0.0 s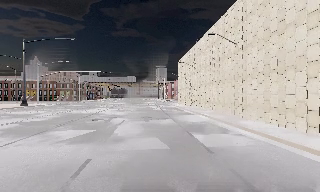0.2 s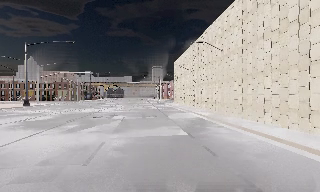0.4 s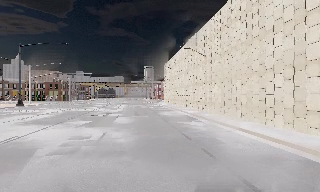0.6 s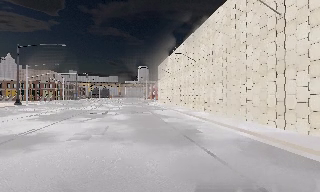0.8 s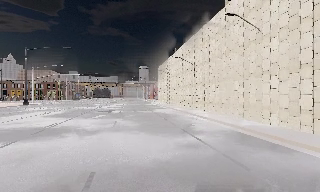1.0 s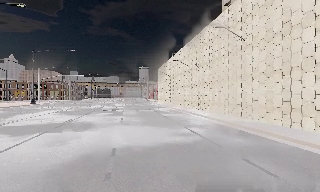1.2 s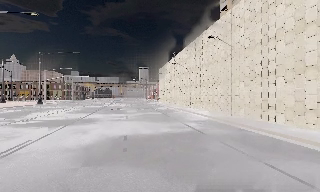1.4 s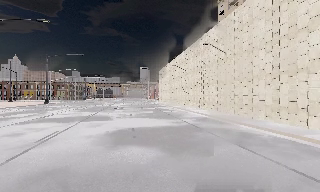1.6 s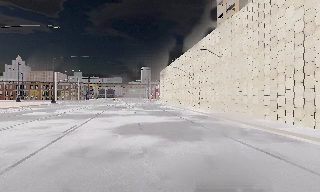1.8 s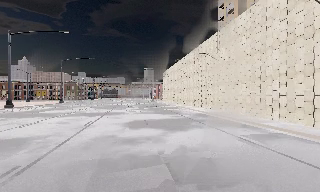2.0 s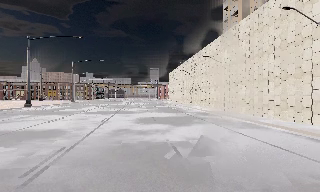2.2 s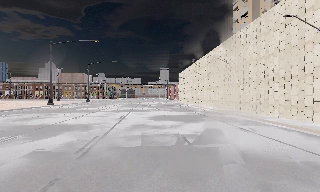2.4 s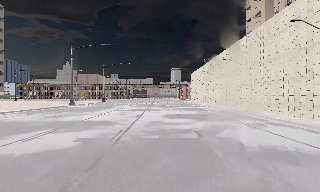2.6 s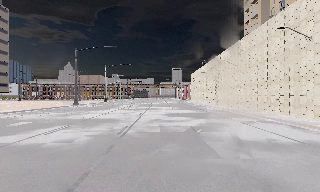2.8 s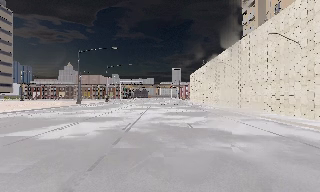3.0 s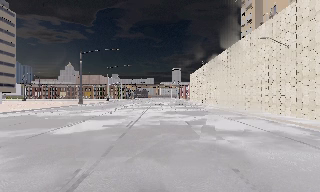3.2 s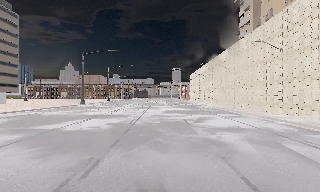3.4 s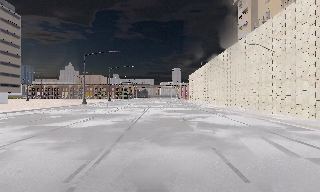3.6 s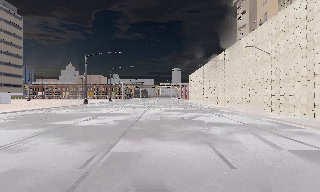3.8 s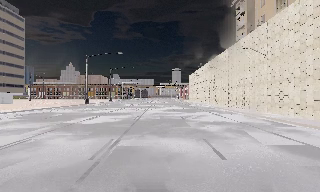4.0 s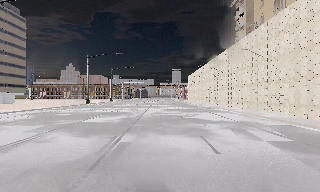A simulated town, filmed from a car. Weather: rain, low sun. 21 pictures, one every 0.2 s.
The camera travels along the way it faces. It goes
backward.
0.0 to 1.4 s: The camera travels backward, about 12 m, so what stands in front gets smaller.
1.4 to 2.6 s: The camera swings to its left by about 10 degrees, and the scene slides to the right. It travels backward, about 8 m, so what stands in front gets smaller.
2.6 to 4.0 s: The camera travels backward, about 5 m, so what stands in front gets smaller. It loses speed.
The film runs backward here.
